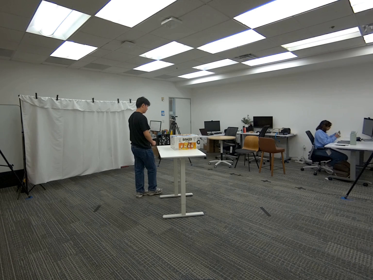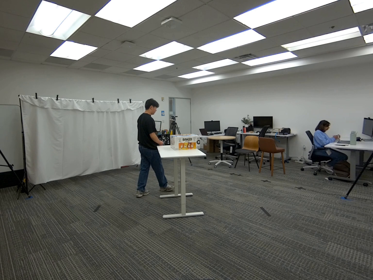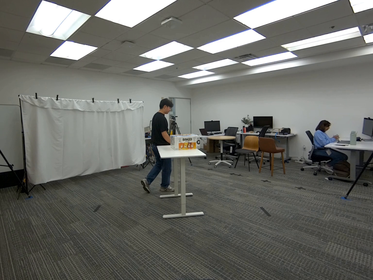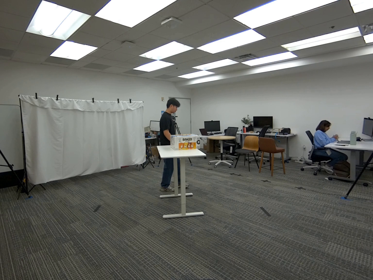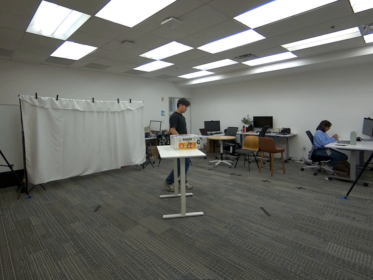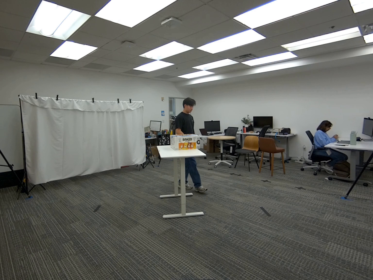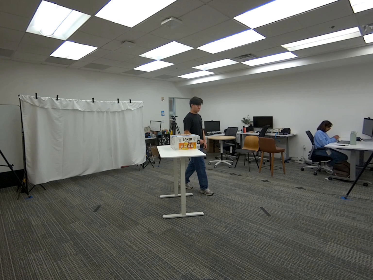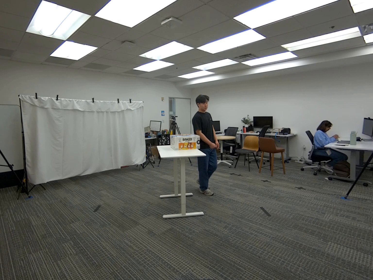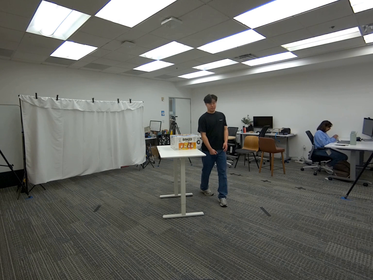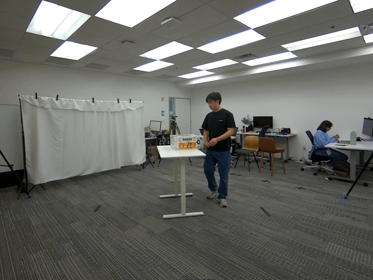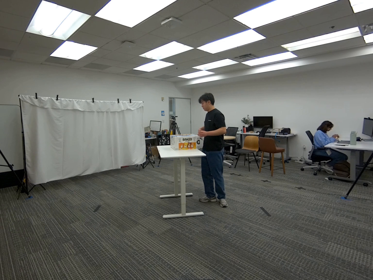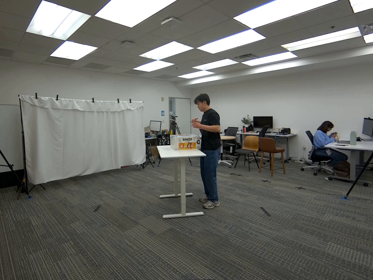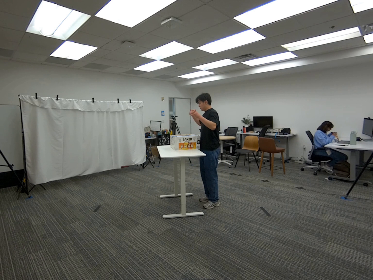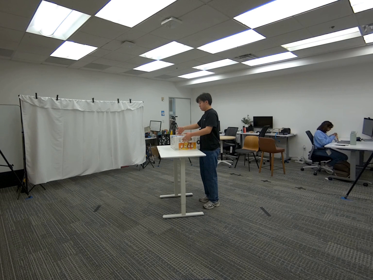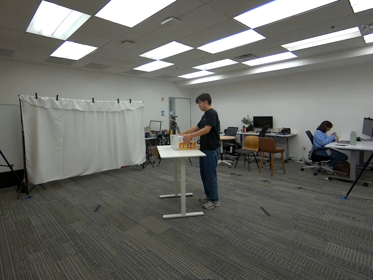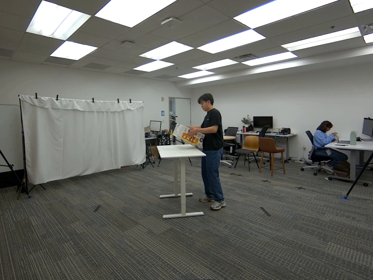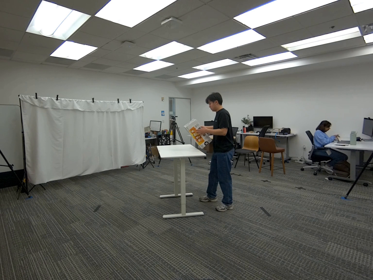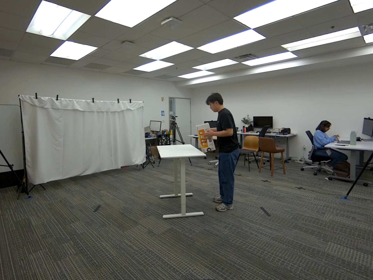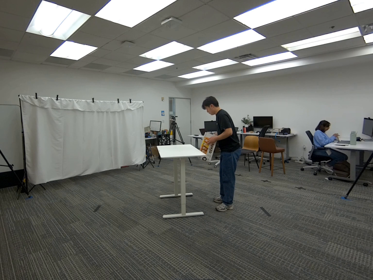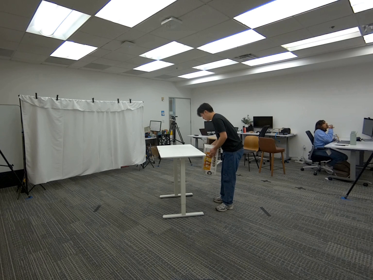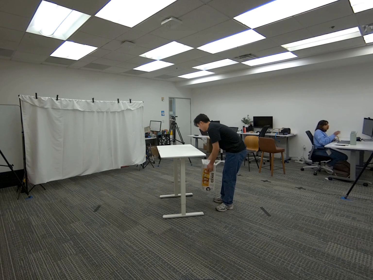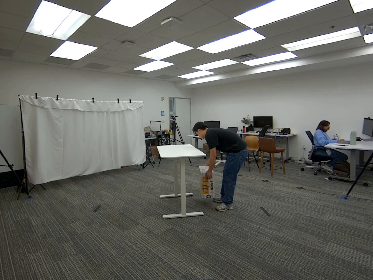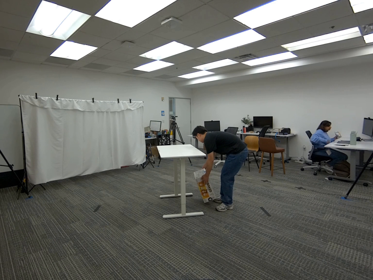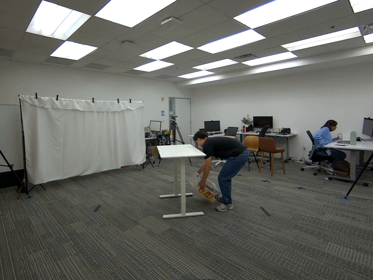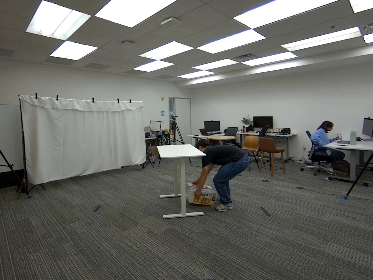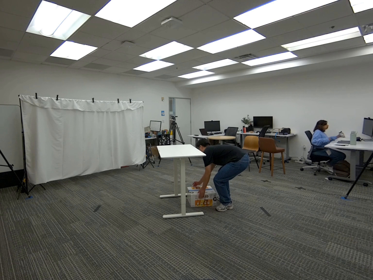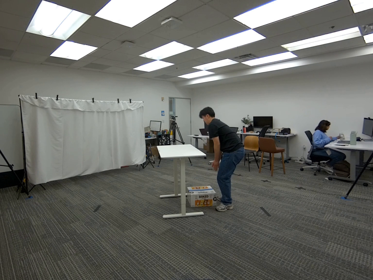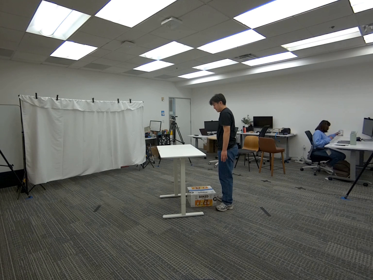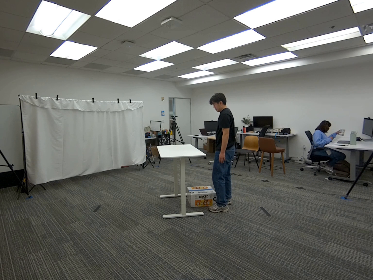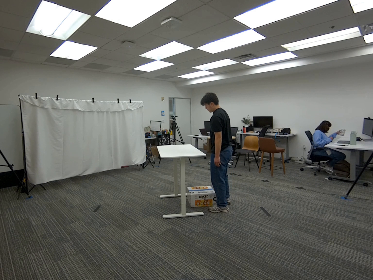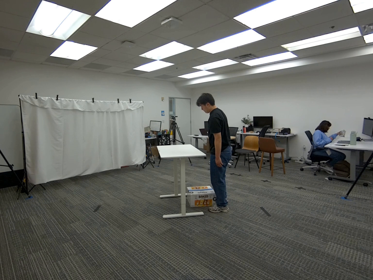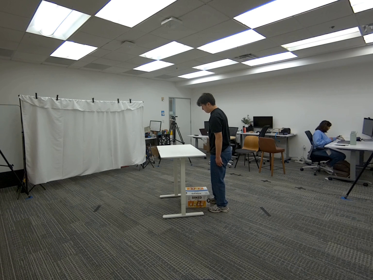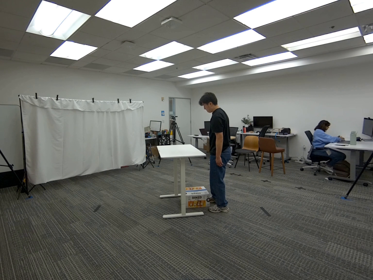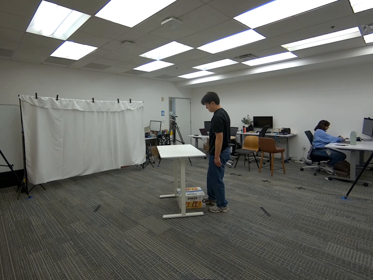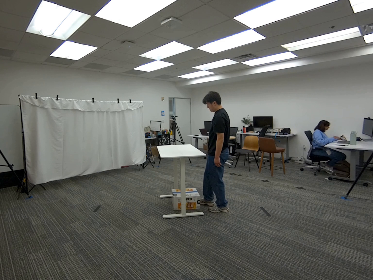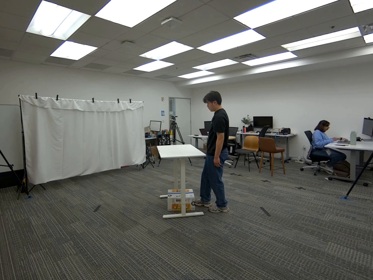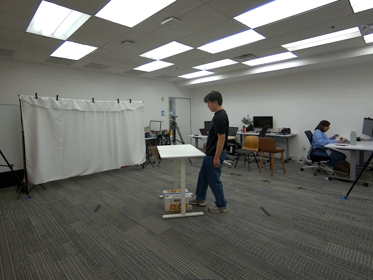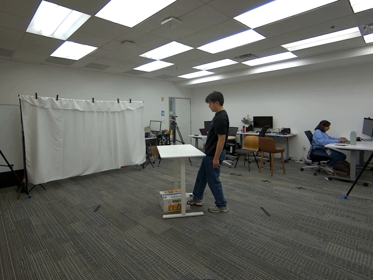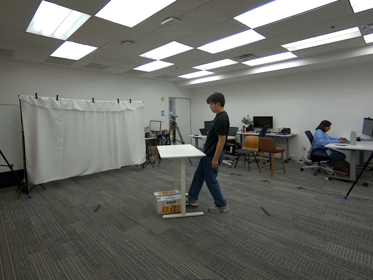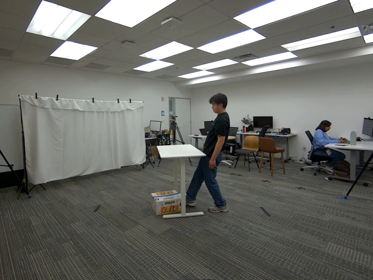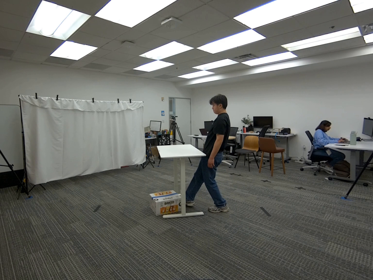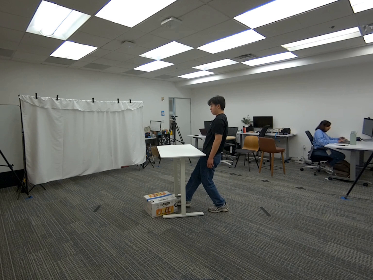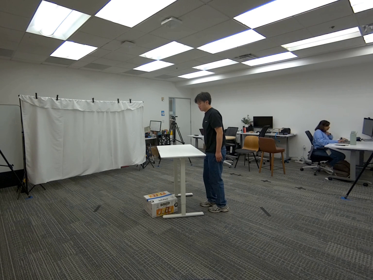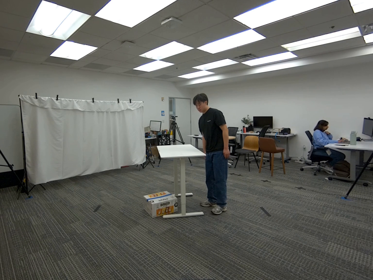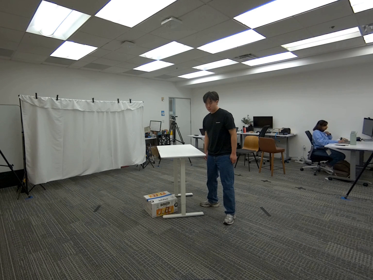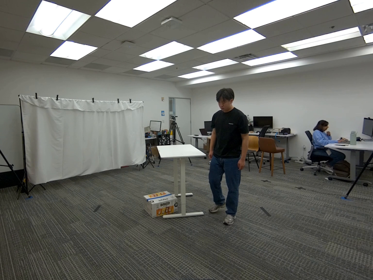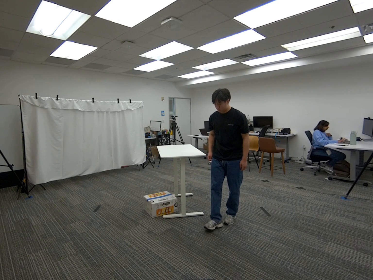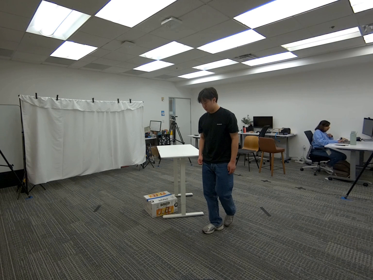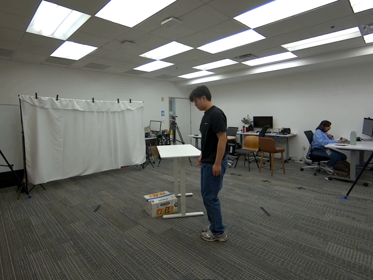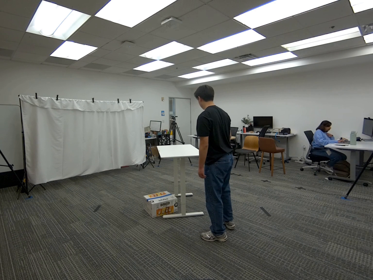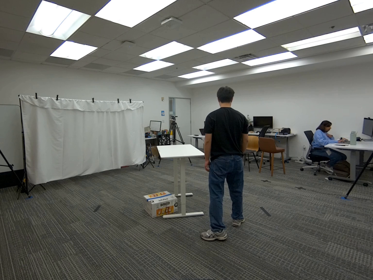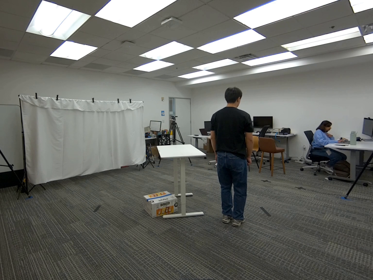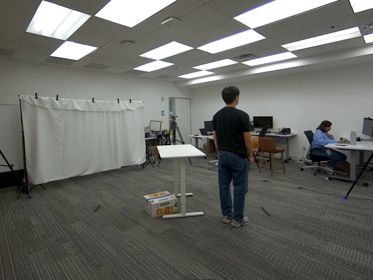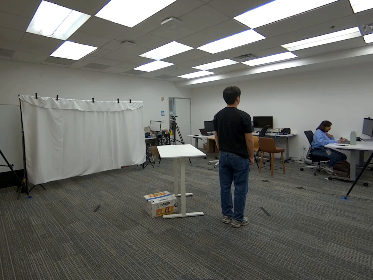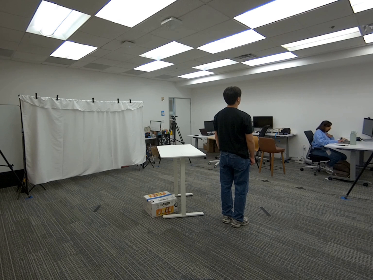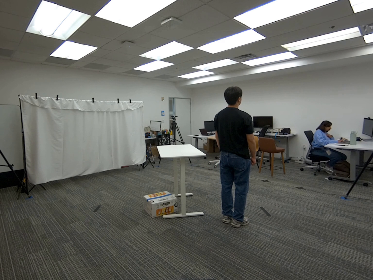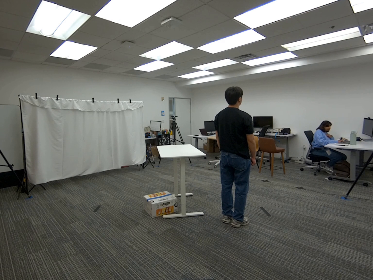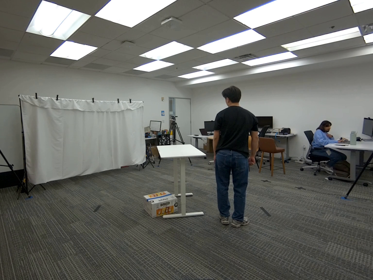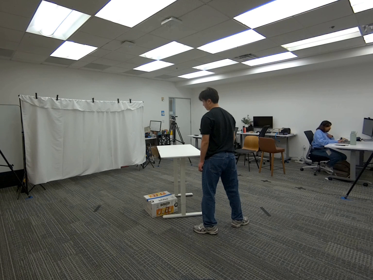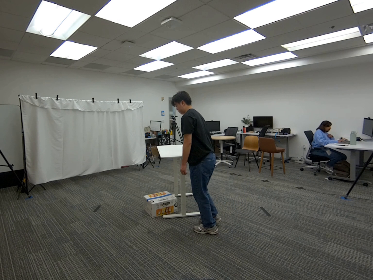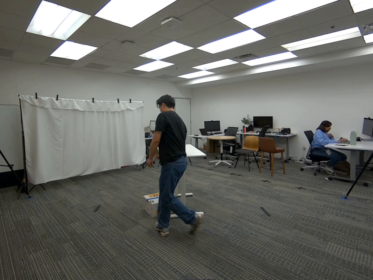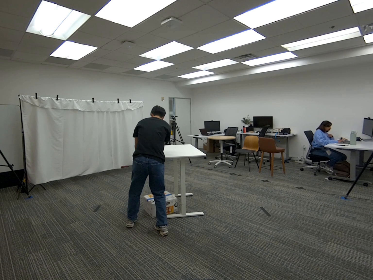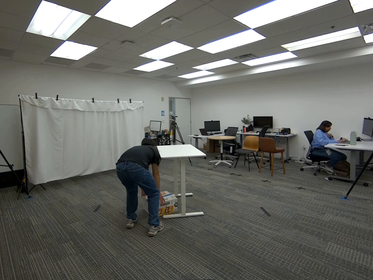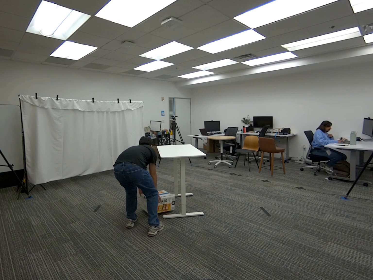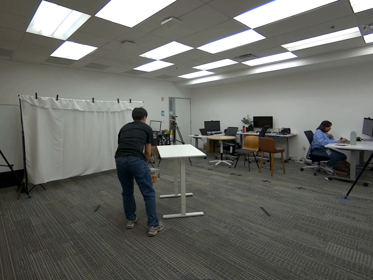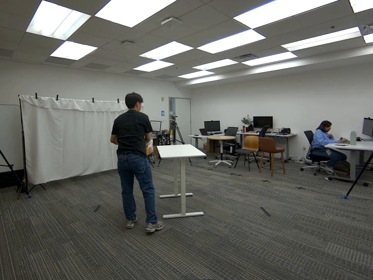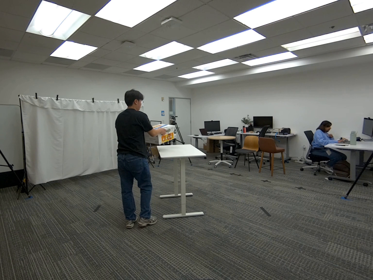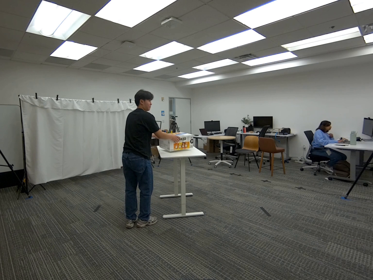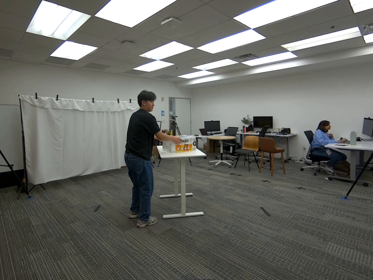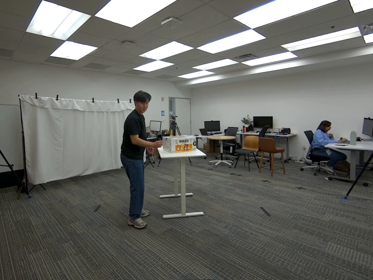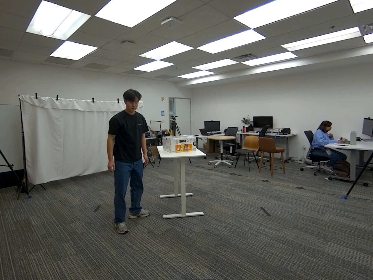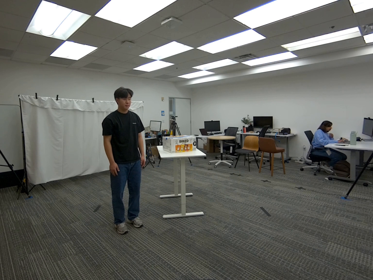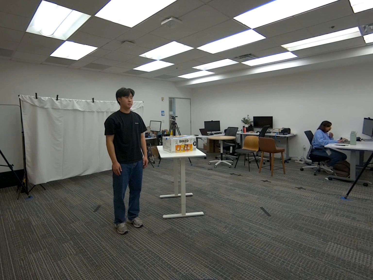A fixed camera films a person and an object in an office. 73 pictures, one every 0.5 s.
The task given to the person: Walk over to the snack box on the white desk. Put the snack box on the ground and use any foot to push the snack box through the desk. Put the box on the desk when finished.
